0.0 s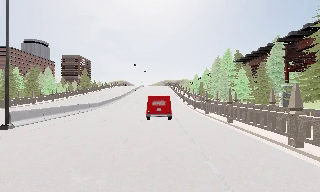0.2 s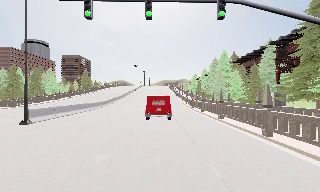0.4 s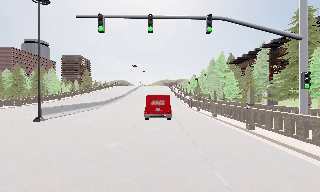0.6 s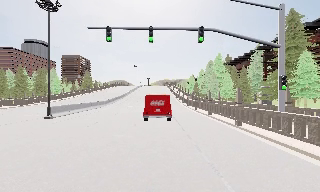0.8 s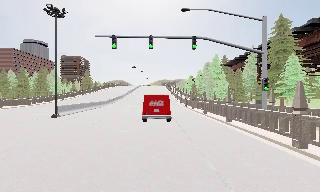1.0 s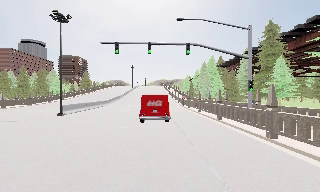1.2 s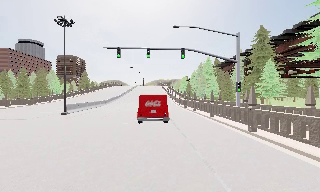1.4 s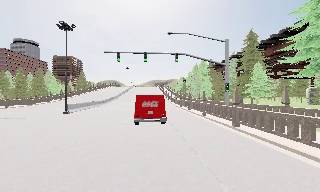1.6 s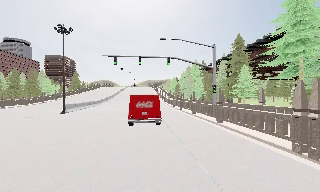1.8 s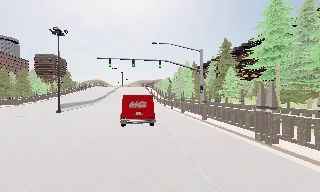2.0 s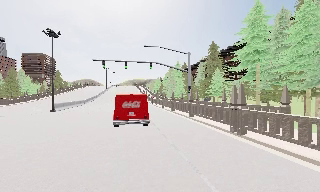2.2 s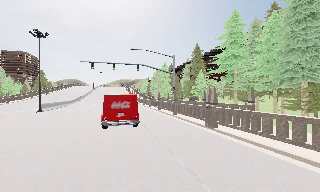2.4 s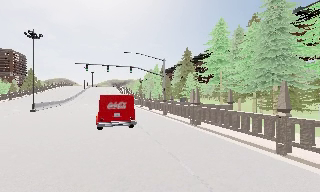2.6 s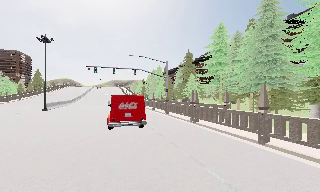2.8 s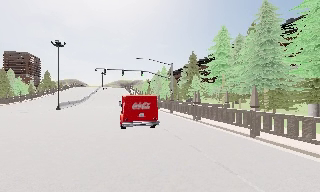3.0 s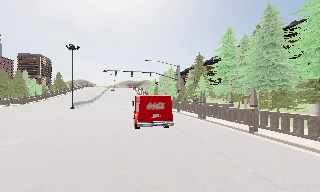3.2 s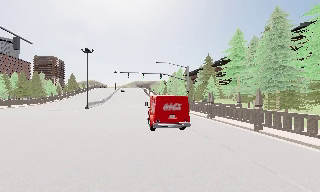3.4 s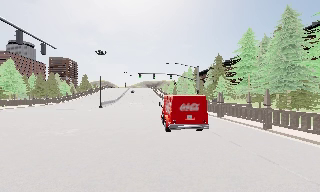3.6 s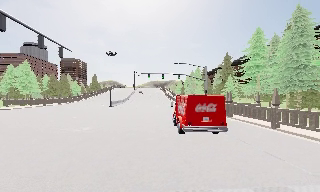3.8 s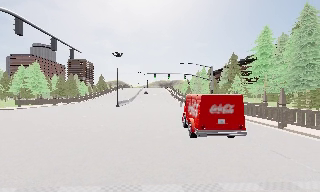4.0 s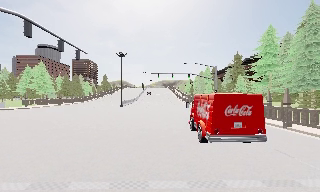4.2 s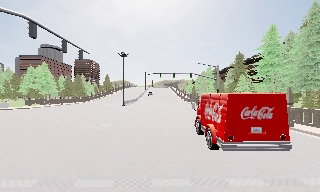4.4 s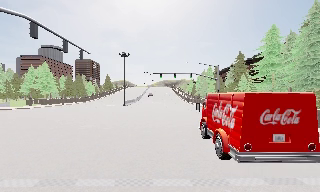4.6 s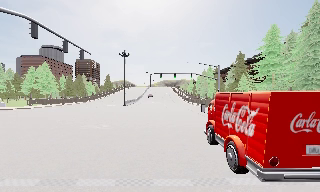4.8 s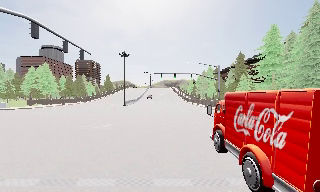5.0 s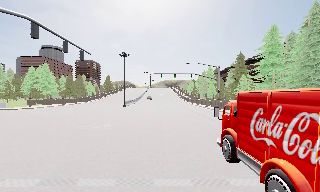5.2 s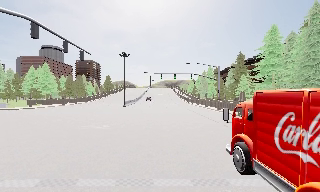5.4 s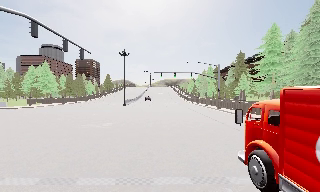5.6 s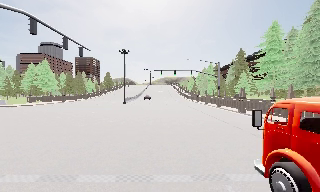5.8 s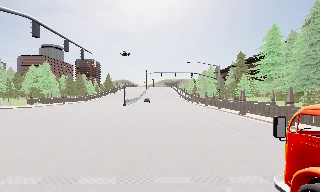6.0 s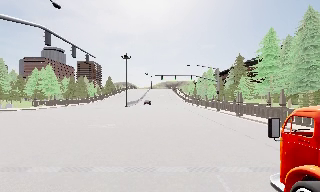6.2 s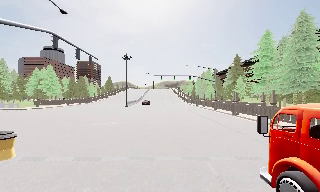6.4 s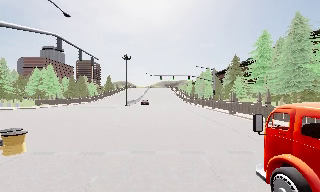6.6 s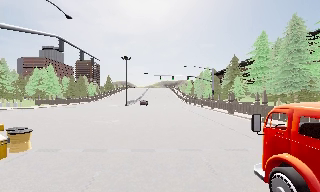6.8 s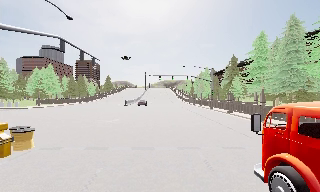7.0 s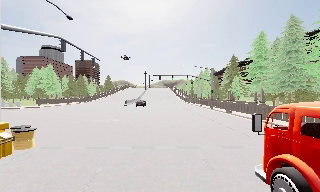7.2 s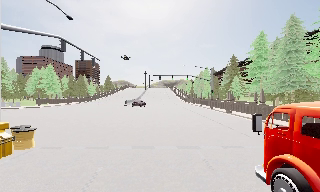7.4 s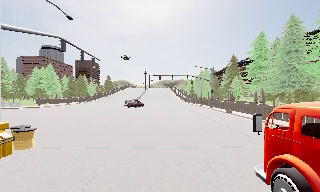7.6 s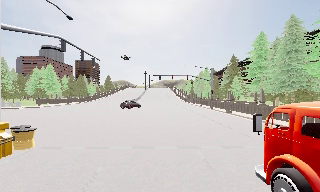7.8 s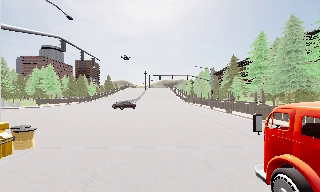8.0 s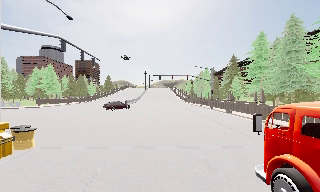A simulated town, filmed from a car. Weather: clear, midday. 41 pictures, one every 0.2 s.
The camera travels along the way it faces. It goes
backward.
0.0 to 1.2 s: The camera travels backward, about 9 m, so what stands in front gets smaller.
1.2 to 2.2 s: The camera pans to its right, which is clockwise from overhead, by about 15 degrees. It travels backward, about 7 m, so what stands in front gets smaller.
2.2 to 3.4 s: The camera travels backward, about 8 m, so what stands in front gets smaller.
3.4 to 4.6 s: The camera travels backward, about 1 m, so what stands in front gets smaller. It loses speed.
4.6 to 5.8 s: The camera keeps its place and its aim.
5.8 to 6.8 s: The camera travels backward, about 3 m, so what stands in front gets smaller. It loses speed.
6.8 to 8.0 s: The camera keeps its place and its aim.
The film runs backward here.
